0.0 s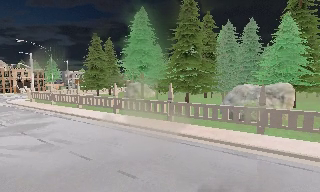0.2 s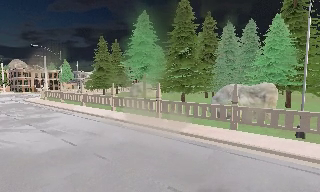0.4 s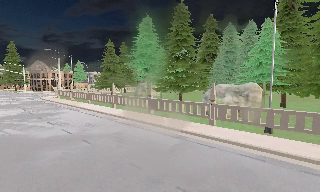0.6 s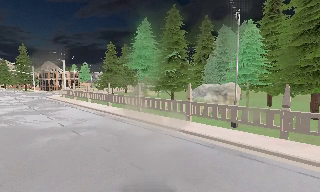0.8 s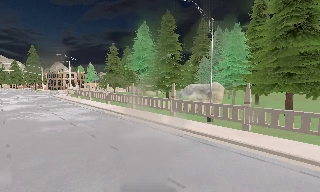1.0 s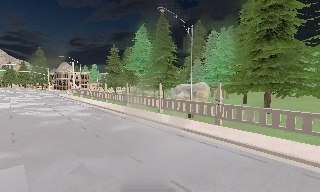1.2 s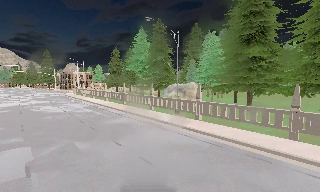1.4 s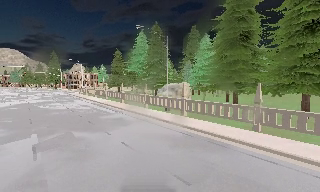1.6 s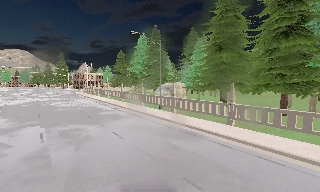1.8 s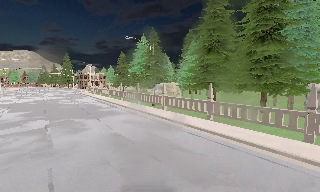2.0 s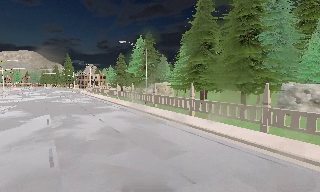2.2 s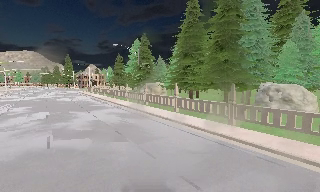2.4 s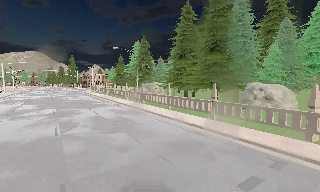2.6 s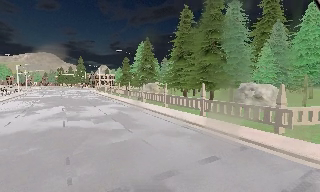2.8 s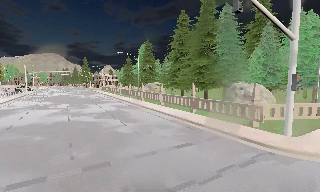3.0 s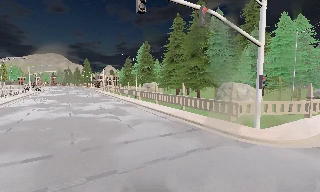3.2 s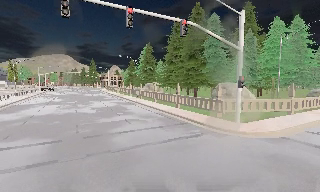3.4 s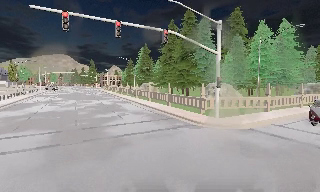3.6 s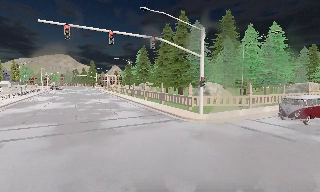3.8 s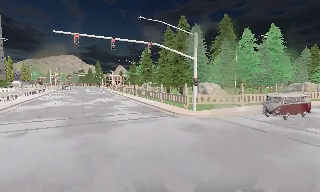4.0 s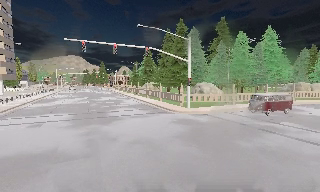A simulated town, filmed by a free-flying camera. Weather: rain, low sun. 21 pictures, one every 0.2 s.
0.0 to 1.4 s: The camera pans to its left, which is counterclockwise from overhead, by about 20 degrees. It travels to its right and backward, about 15 m, so close, fixed things drift to the left.
1.4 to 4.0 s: The camera pans to its left, which is counterclockwise from overhead, by about 15 degrees. It travels backward and to its right, about 25 m, so what stands in front gets smaller.
The film runs forward here.
